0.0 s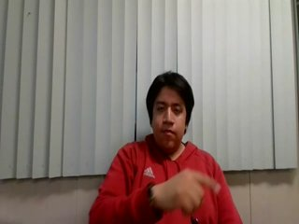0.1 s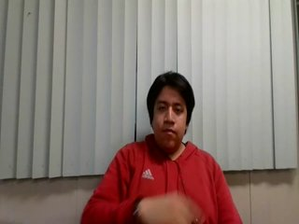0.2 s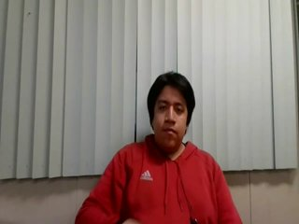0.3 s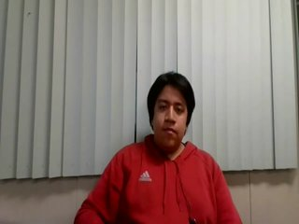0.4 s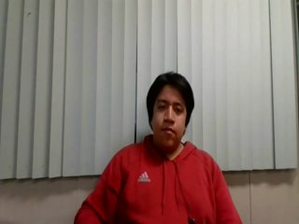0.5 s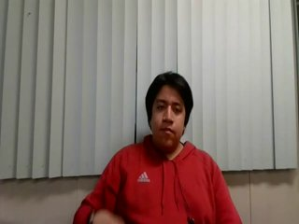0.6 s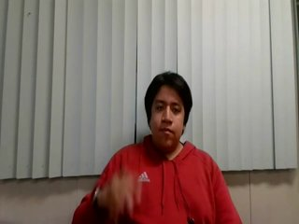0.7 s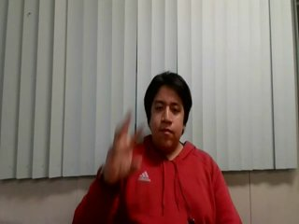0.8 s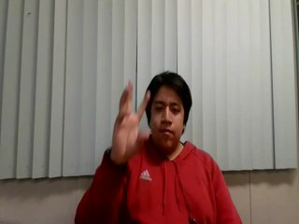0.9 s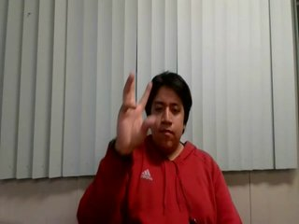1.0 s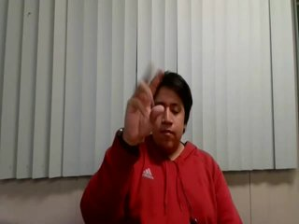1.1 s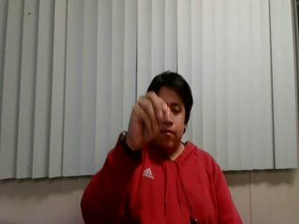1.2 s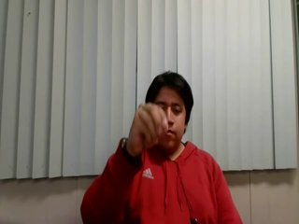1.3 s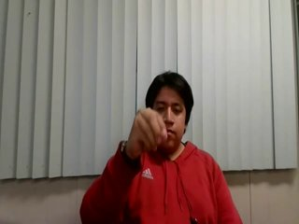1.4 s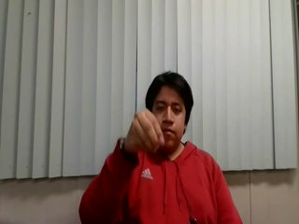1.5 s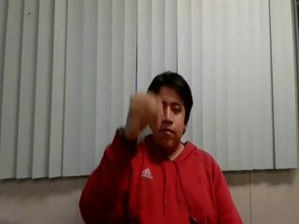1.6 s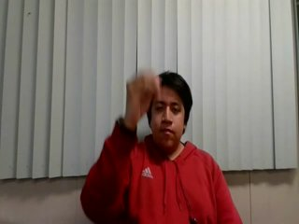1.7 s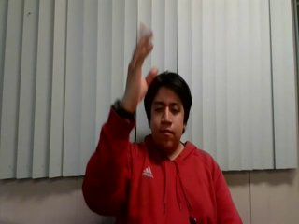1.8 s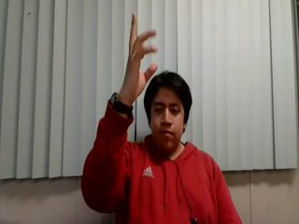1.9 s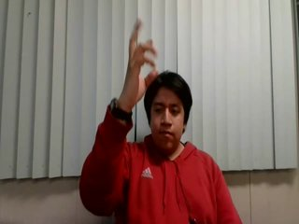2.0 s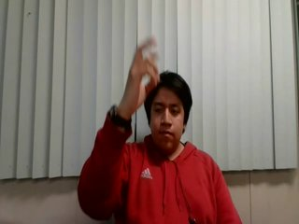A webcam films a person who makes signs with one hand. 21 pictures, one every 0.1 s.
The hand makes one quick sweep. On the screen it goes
upward.
0.1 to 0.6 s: Non-gesture.
0.7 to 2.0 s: On the screen the hand sweeps upward. The name of the sign: Throw up.
